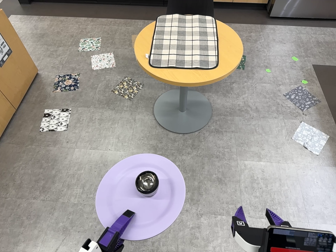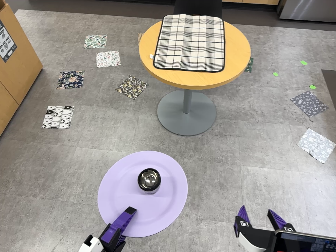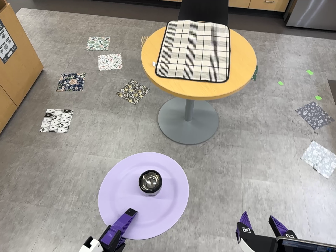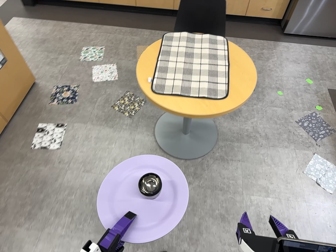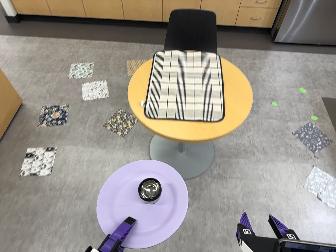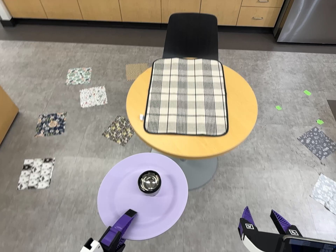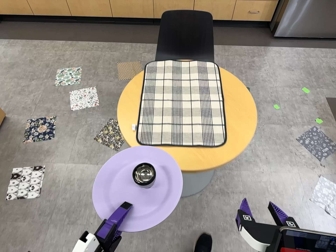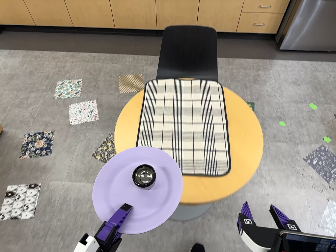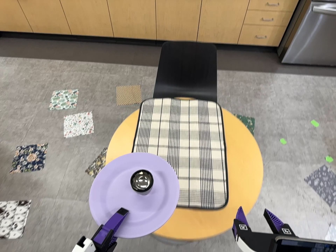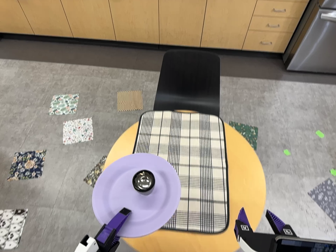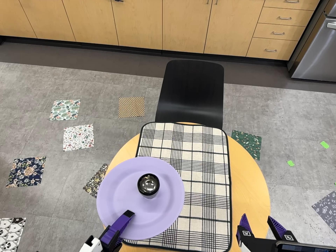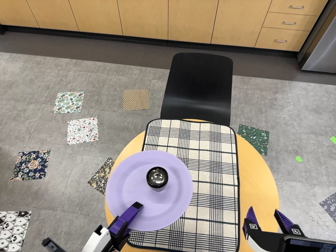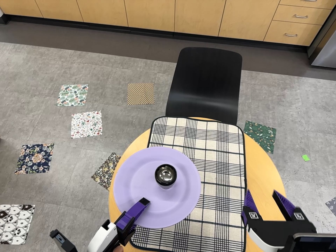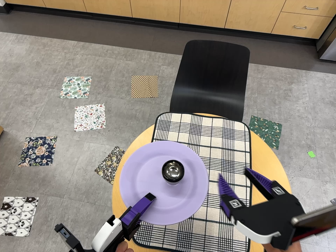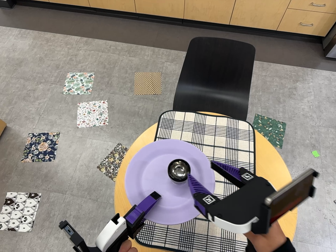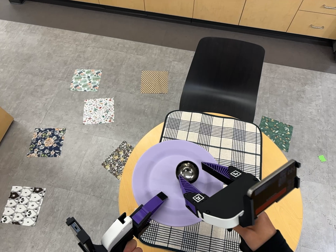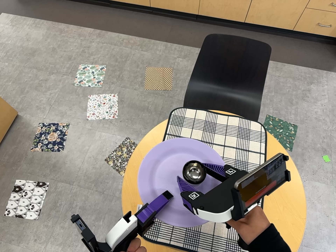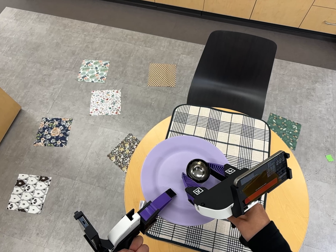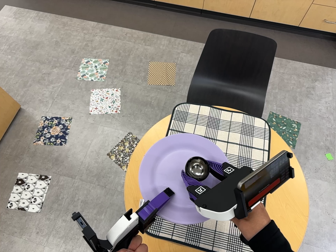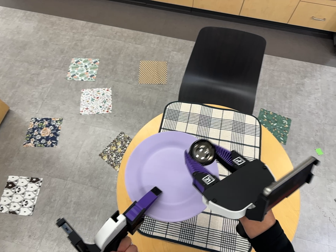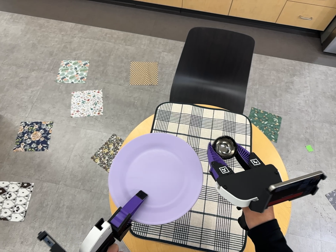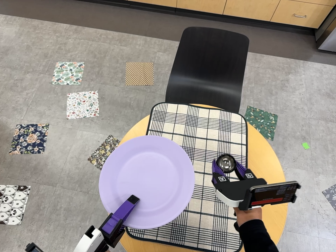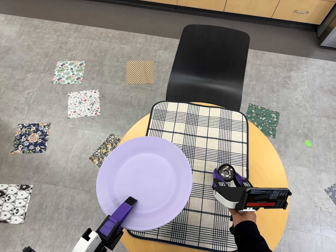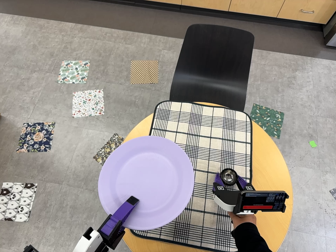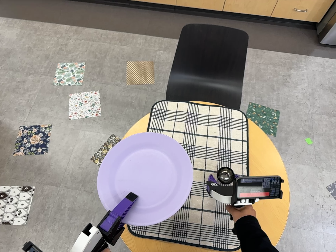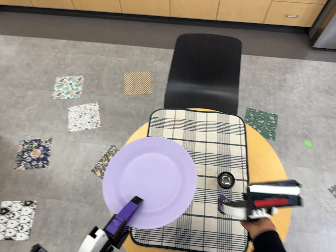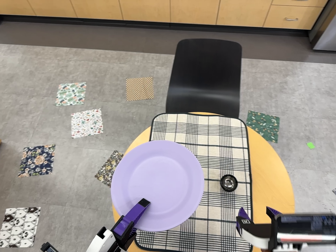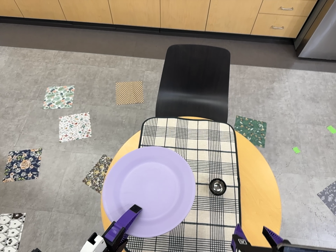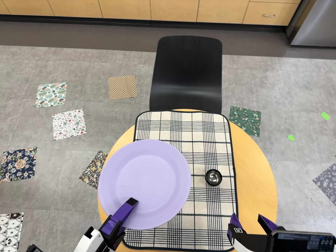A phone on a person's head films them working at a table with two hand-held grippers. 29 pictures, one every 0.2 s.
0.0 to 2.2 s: The camera travels toward the top of its view and forward, about 110 cm, so close, fixed things drift downward.
2.2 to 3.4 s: The camera travels forward, toward the top of its view and to its left, about 12 cm, so what stands in front looms larger.
3.4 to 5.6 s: The camera travels to its right, about 6 cm, so close, fixed things drift to the left. It rolls about its line of sight by about 10 degrees, and the scene rotates counterclockwise.
The film runs forward here.
